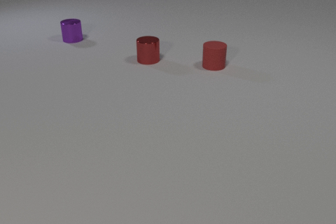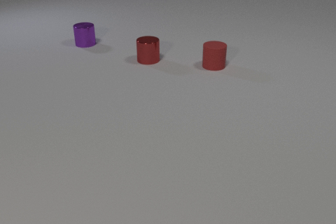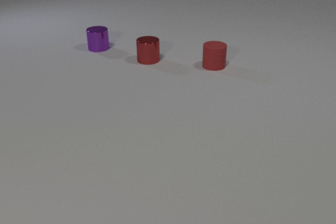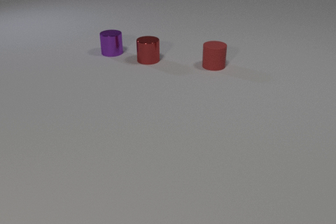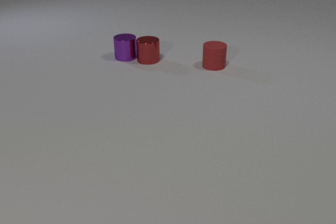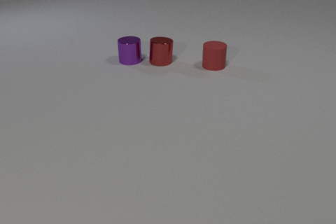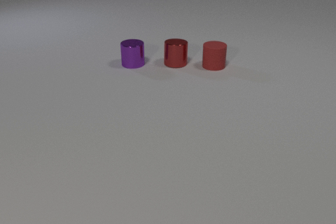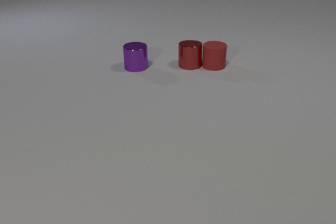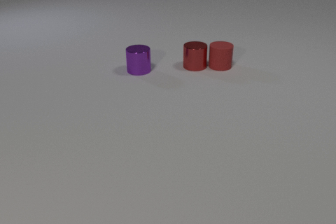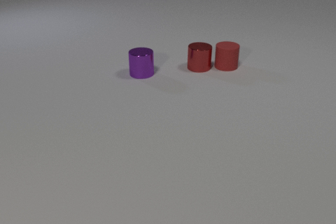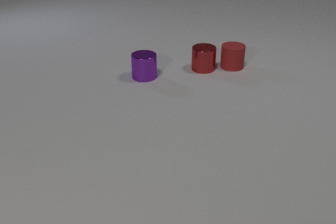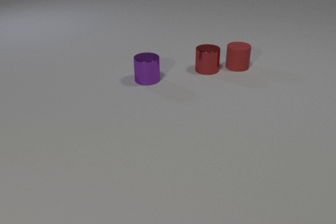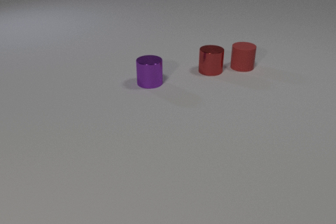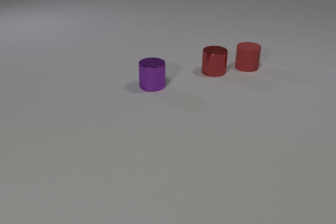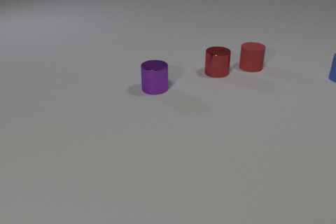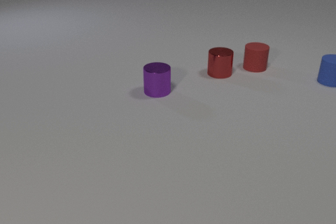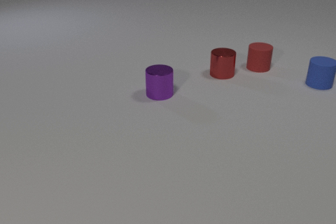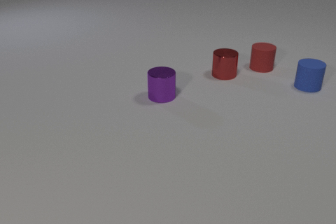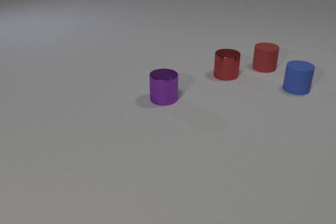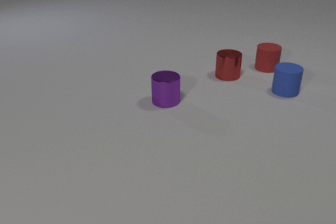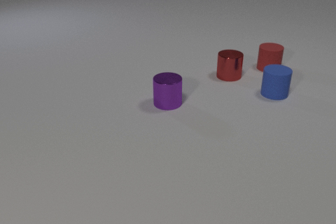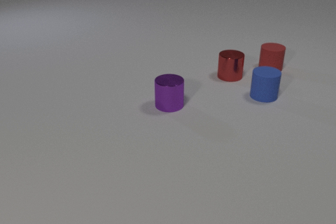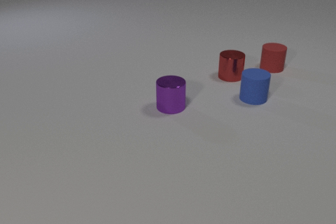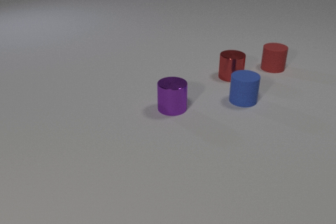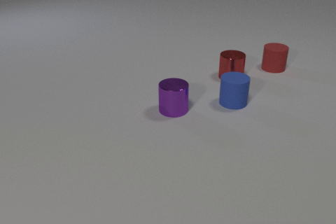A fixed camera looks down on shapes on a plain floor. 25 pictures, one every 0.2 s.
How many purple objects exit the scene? 0.
What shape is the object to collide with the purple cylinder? cylinder.
How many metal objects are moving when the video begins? 1.
0.0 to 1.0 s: The purple metal cylinder slides toward the camera and to the right. The red metal cylinder slides to the right. The purple metal cylinder and the red metal cylinder collide.
1.0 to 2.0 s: The purple metal cylinder slides toward the camera. The red metal cylinder slides to the right. The red rubber cylinder slides to the right. The red metal cylinder and the red rubber cylinder collide.
2.0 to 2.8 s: The purple metal cylinder slides toward the camera. The red metal cylinder slides to the right and toward the camera. The red rubber cylinder slides to the right. The blue rubber cylinder comes in at the right edge, slides toward the camera and to the left.
2.8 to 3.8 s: The purple metal cylinder slides toward the camera and to the right. The red metal cylinder slides to the right and toward the camera. The red rubber cylinder slides to the right. The blue rubber cylinder slides to the left and toward the camera.
3.8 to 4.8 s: The purple metal cylinder slides toward the camera and to the right. The red rubber cylinder slides to the right. The blue rubber cylinder slides to the left and toward the camera.
